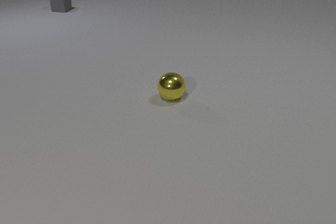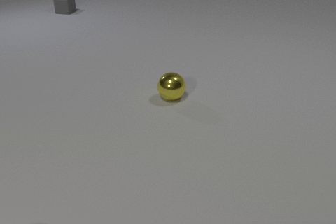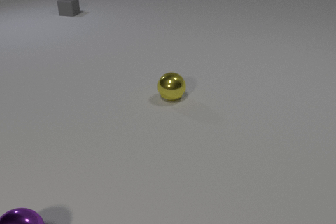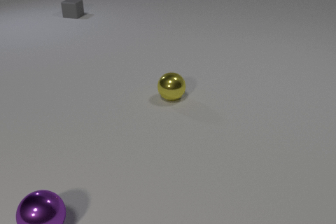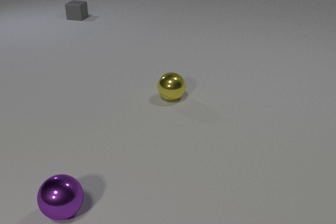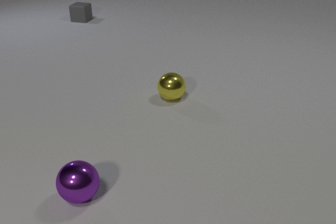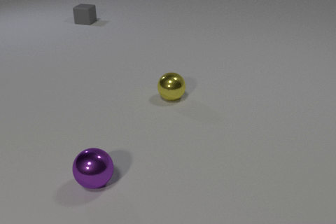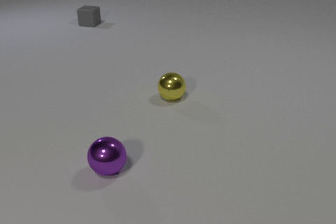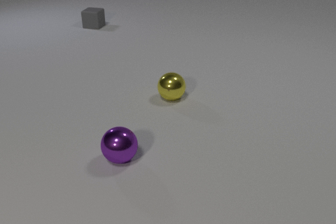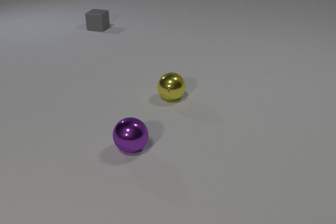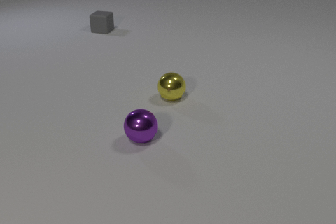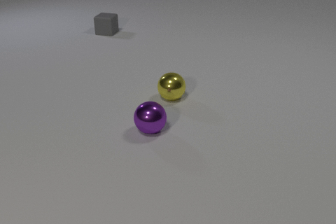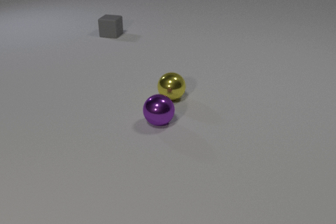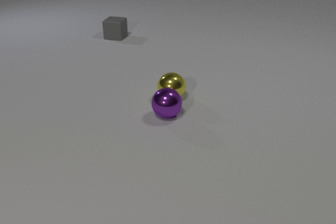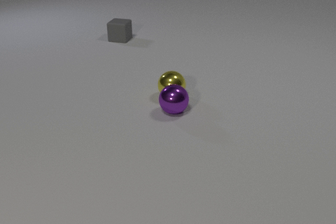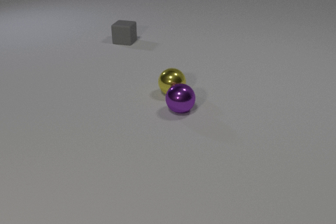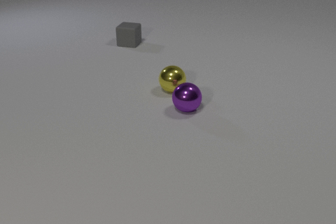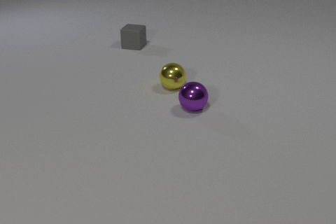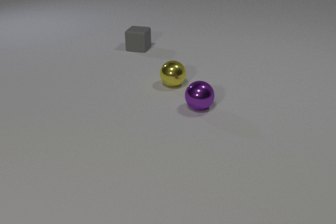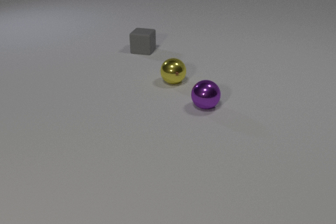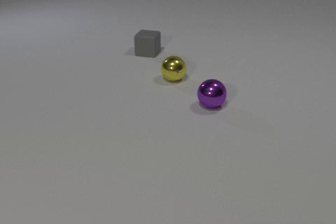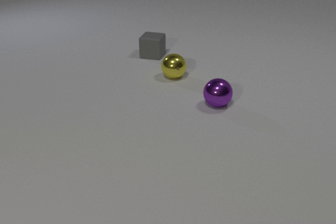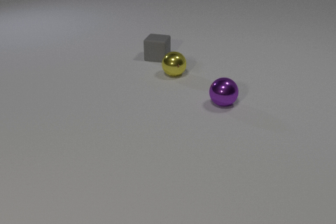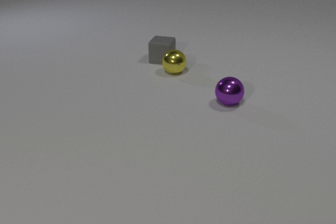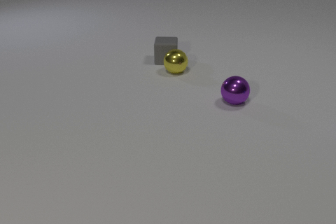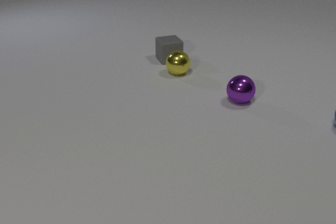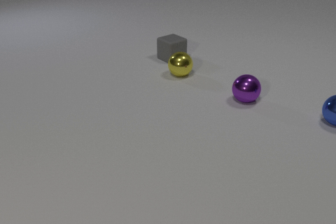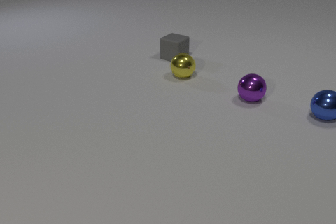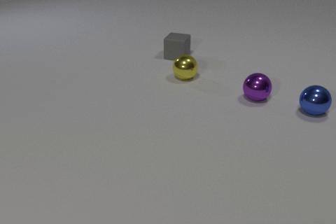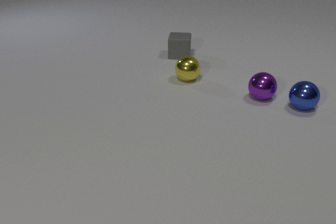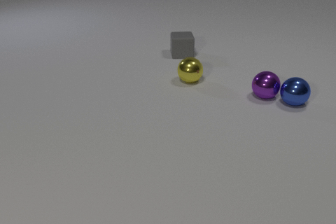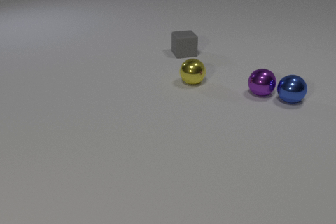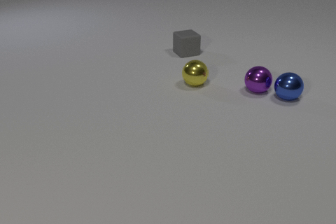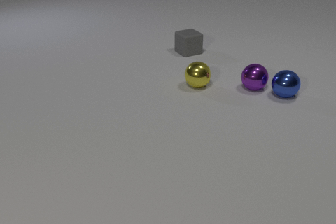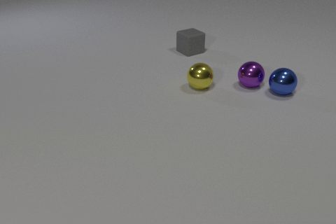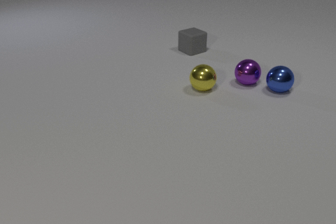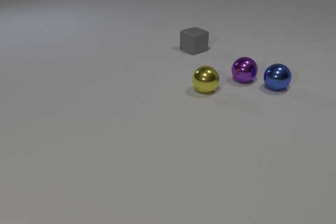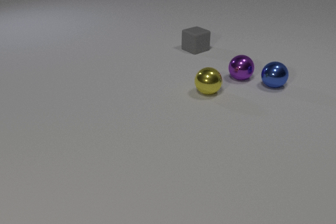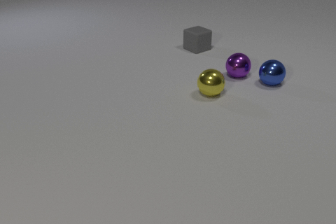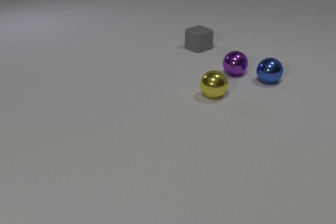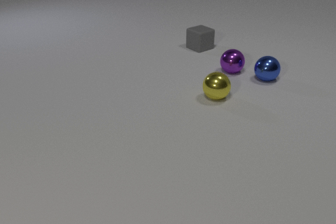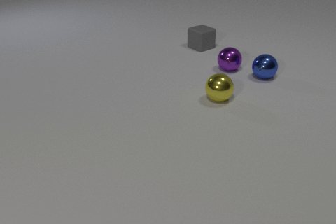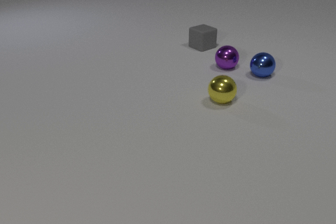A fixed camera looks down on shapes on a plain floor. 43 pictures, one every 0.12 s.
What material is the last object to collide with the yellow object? rubber.
What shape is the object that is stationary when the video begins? sphere.
What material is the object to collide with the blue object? metal.
0.00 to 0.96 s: The purple metal sphere comes in at the bottom edge, rolls away from the camera and to the right. The gray rubber cube slides toward the camera and to the right.
0.96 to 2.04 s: The purple metal sphere rolls away from the camera and to the right. The yellow metal sphere rolls away from the camera. The gray rubber cube slides toward the camera and to the right. The purple metal sphere and the yellow metal sphere collide.
2.04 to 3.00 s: The purple metal sphere rolls to the right and away from the camera. The yellow metal sphere rolls away from the camera. The gray rubber cube slides toward the camera and to the right, spins so that its near face slides to the right, counterclockwise seen from above. The yellow metal sphere and the gray rubber cube collide.
3.00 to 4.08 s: The purple metal sphere rolls away from the camera. The yellow metal sphere rolls toward the camera and to the right. The gray rubber cube slides away from the camera and to the right, spins so that its near face slides to the right, counterclockwise seen from above. The blue metal sphere rolls to the left and away from the camera. The purple metal sphere and the blue metal sphere collide.
4.08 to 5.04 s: The purple metal sphere rolls away from the camera and to the left. The yellow metal sphere rolls toward the camera and to the right. The gray rubber cube slides away from the camera and to the right. The blue metal sphere rolls away from the camera and to the left.
